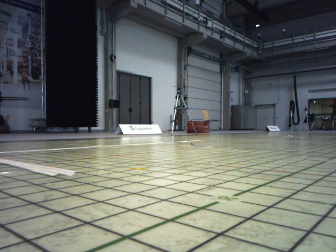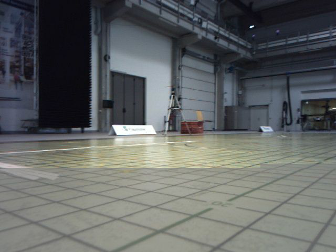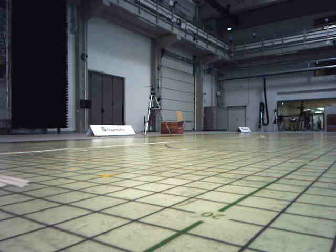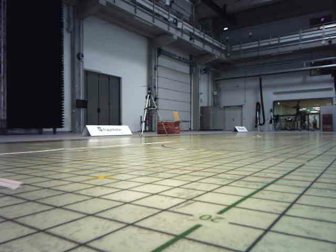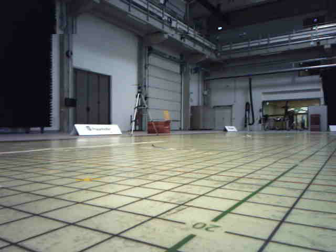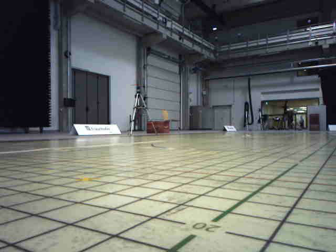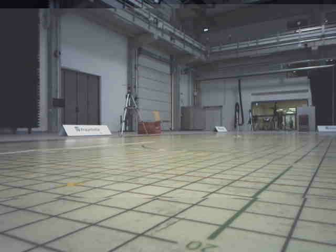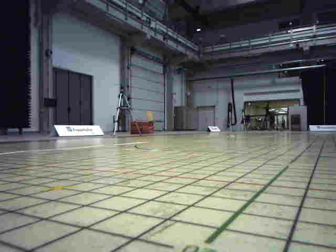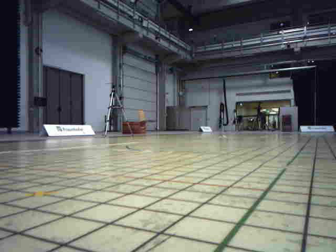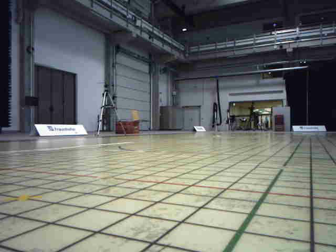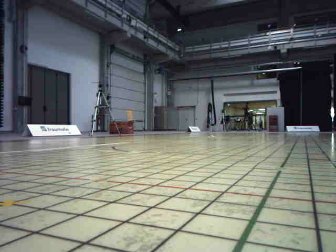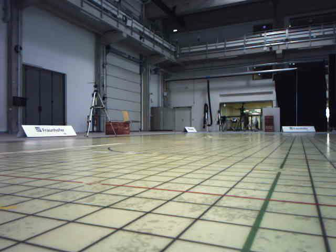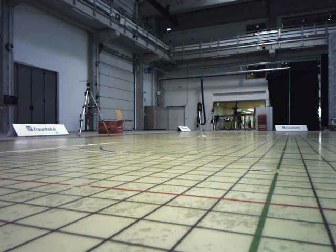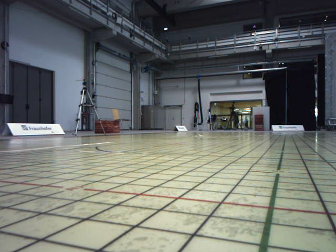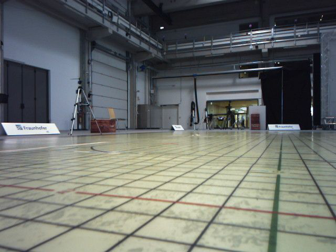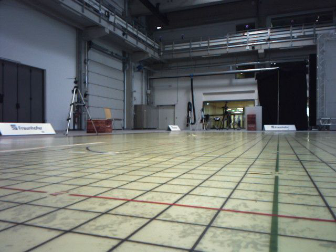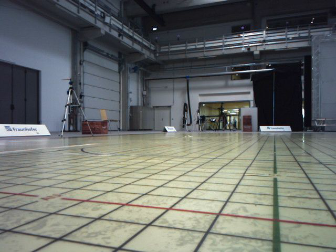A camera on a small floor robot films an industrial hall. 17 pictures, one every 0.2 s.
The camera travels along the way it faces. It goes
forward.
0.0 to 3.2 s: The camera swings to its right by about 20 degrees, and the scene slides to the left. It travels forward, about 0.6 m, so what stands in front looms larger.
The film runs forward here.
